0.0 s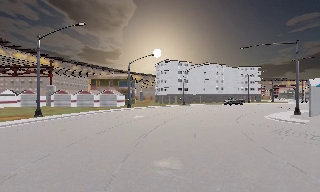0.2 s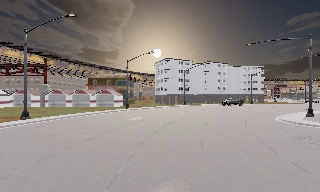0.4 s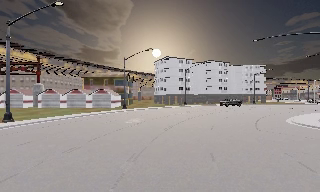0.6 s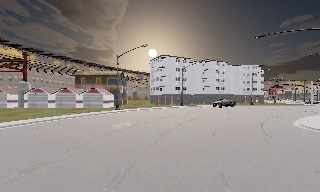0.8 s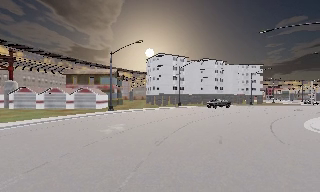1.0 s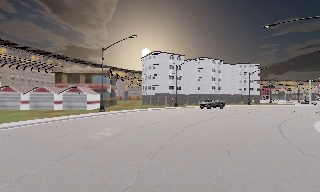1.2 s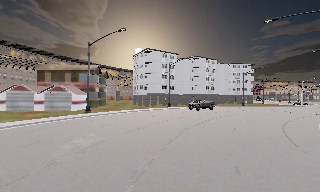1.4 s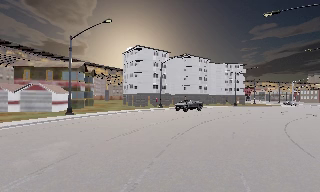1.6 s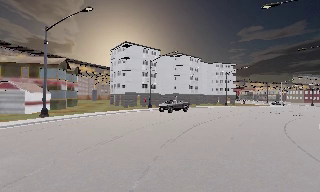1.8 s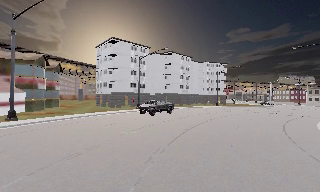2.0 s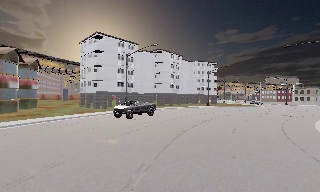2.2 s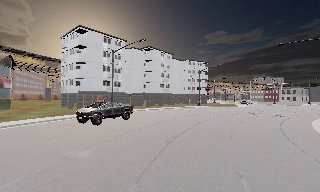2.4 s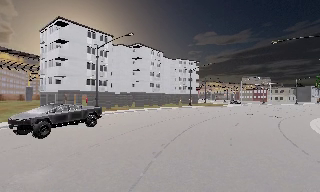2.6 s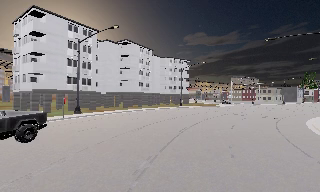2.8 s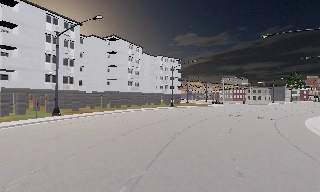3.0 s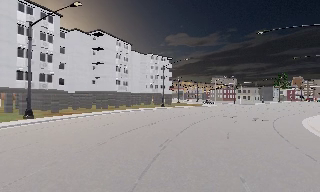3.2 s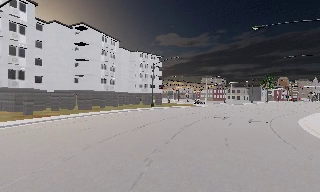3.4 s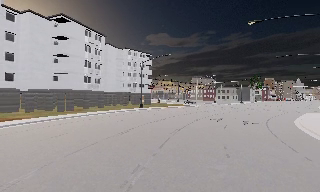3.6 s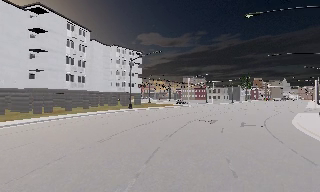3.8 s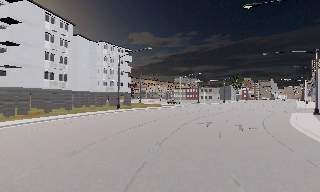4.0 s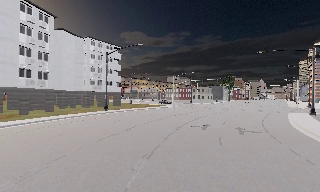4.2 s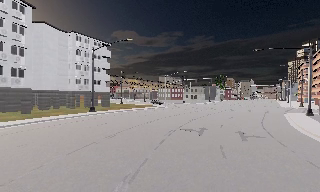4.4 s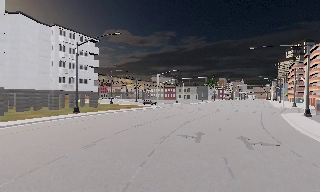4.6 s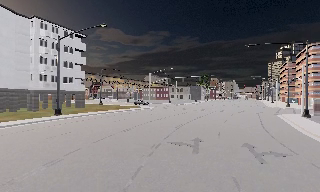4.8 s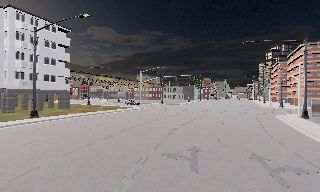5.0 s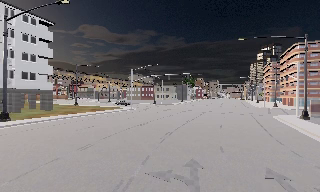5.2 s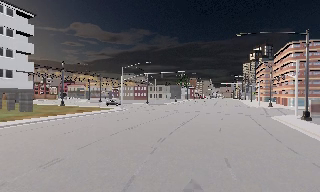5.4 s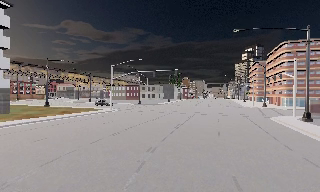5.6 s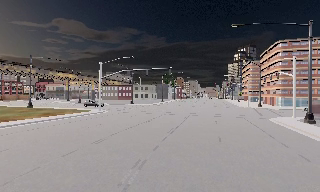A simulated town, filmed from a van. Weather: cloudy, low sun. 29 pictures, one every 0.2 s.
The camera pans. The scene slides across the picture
to the left.
The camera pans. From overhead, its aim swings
clockwise.
0.0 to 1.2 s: The camera travels forward, about 12 m, so what stands in front looms larger.
1.2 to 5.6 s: The camera pans to its right, which is clockwise from overhead, by about 65 degrees. It travels forward, about 40 m.
The film runs forward here.
